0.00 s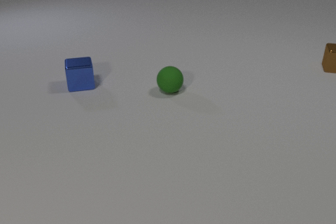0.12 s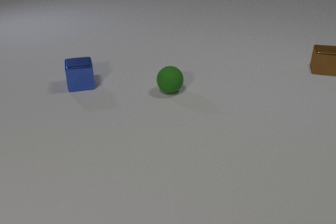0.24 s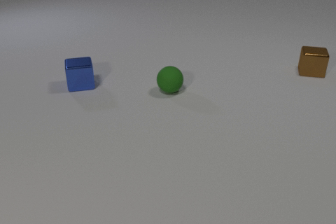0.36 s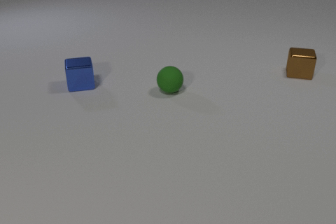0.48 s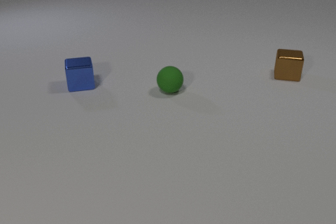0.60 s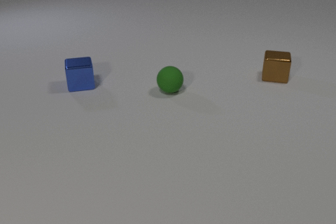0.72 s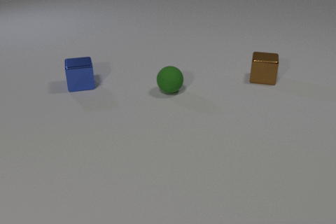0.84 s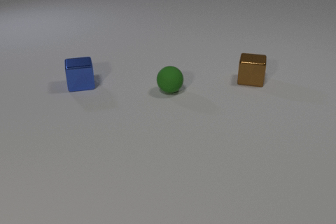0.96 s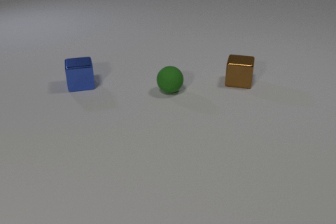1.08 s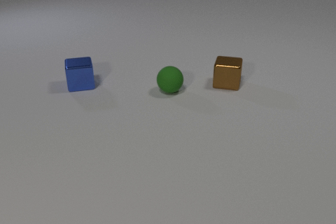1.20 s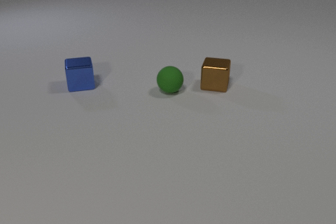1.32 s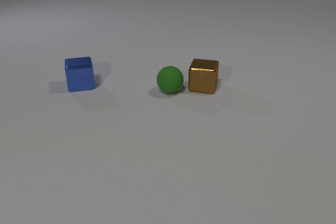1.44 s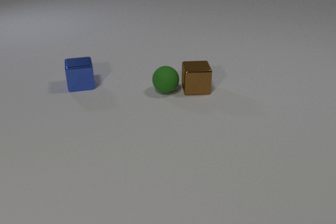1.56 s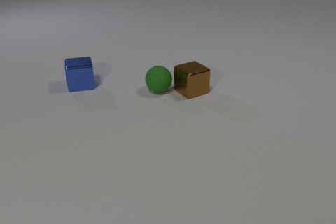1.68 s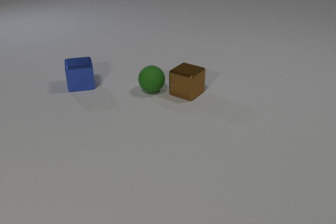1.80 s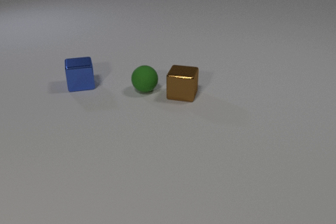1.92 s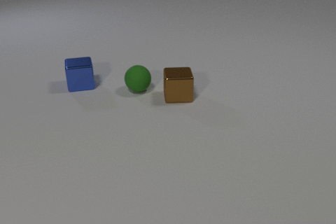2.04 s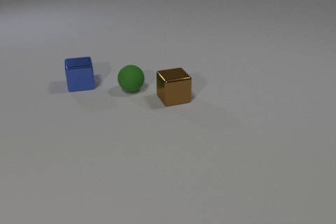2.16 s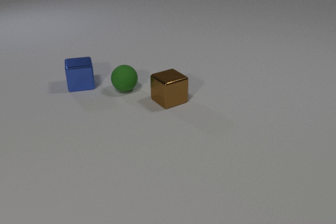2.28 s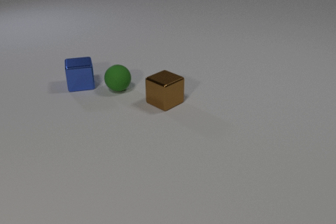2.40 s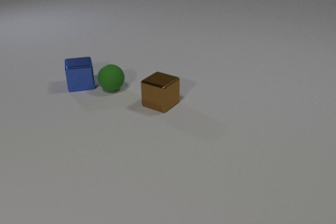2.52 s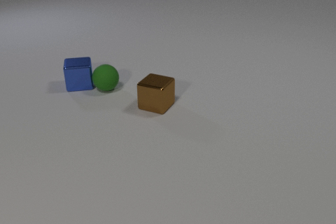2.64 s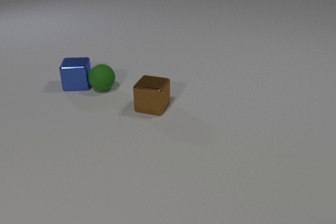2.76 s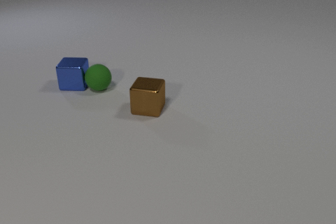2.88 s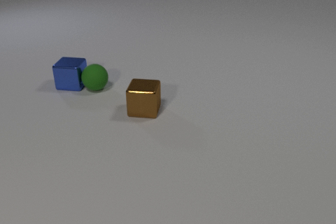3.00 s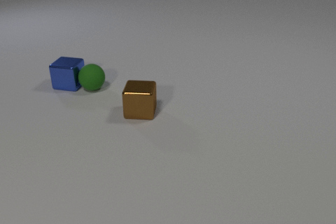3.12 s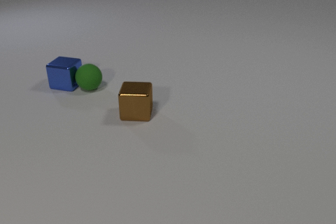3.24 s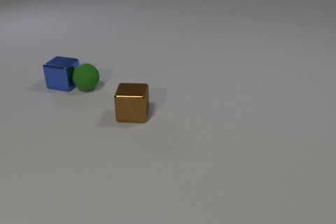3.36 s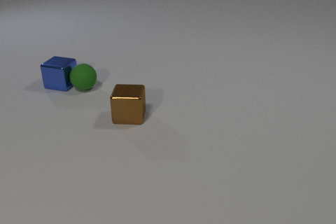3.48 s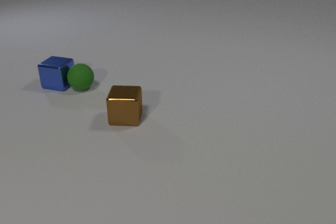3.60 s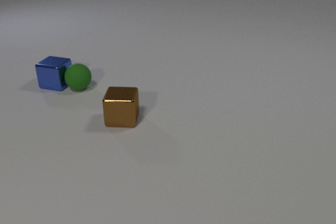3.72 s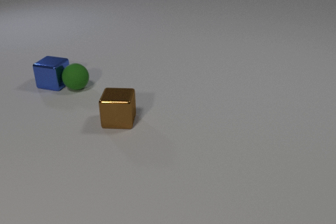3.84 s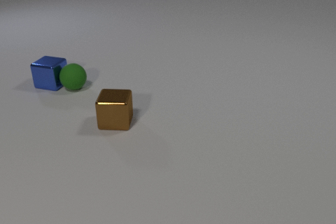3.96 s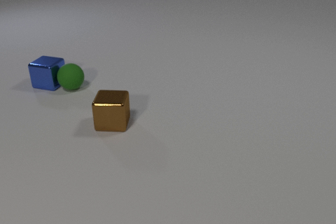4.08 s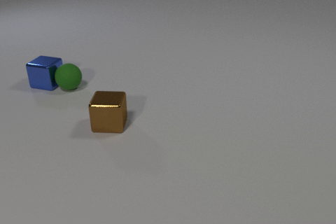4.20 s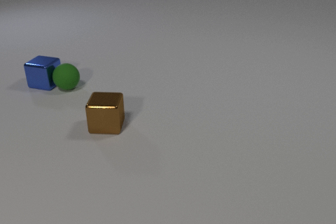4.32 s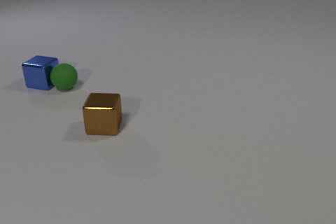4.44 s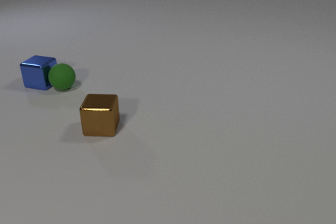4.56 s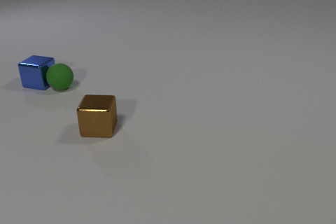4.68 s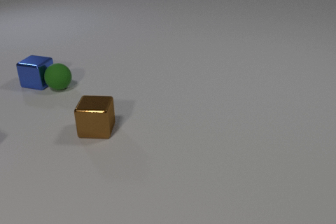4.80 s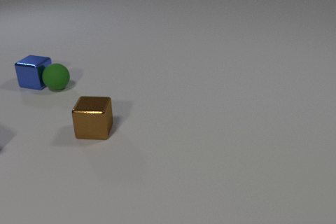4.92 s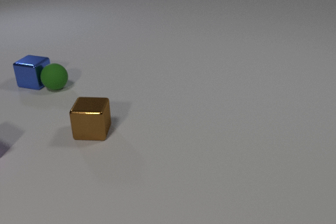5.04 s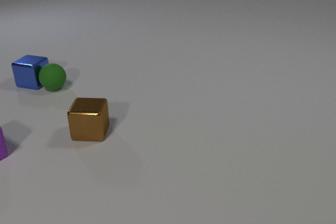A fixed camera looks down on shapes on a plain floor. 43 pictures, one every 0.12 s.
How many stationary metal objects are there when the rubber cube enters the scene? 0.
Are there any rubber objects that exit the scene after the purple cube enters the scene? no.
How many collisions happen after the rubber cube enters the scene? 0.
0.00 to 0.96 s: The brown metal cube slides to the left and toward the camera.
0.96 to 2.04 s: The brown metal cube slides to the left and toward the camera, spins counterclockwise seen from above by about 120 degrees, its near face sliding to the right. The green rubber sphere rolls to the left. The brown metal cube and the green rubber sphere collide.
2.04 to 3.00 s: The brown metal cube slides to the left and toward the camera, spins so that its near face slides to the right, counterclockwise seen from above. The green rubber sphere rolls to the left. The blue metal cube slides to the left, spins so that its near face slides to the left, clockwise seen from above. The green rubber sphere and the blue metal cube collide.
3.00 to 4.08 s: The brown metal cube slides to the left and toward the camera. The green rubber sphere rolls to the left. The blue metal cube slides to the left.
4.08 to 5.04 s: The brown metal cube slides to the left and toward the camera. The green rubber sphere rolls to the left. The purple rubber cube comes in at the left edge, slides to the right. The blue metal cube slides to the left and away from the camera.
